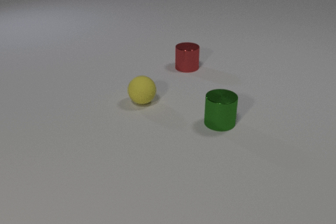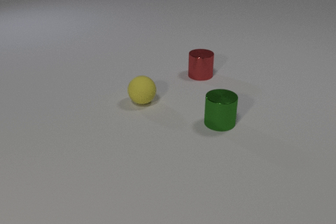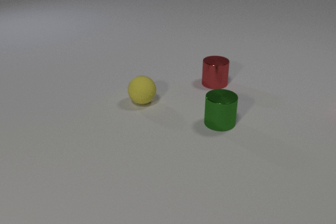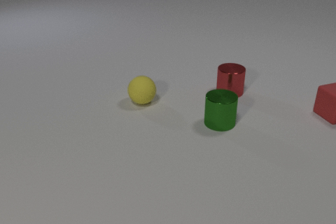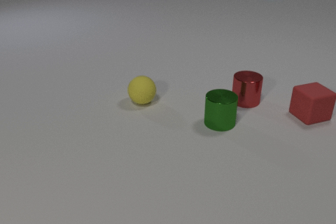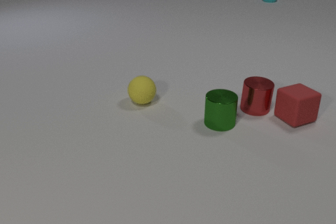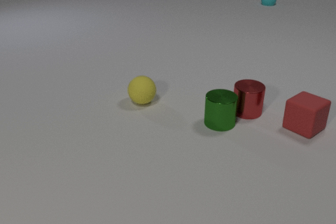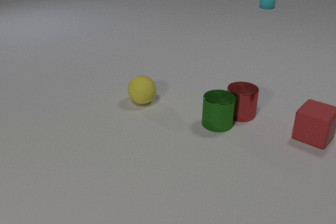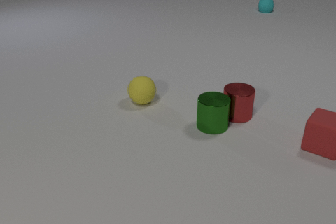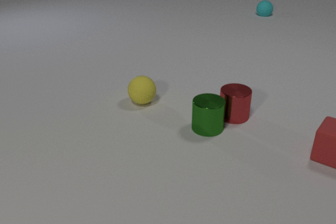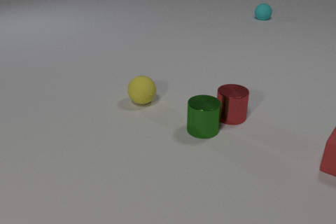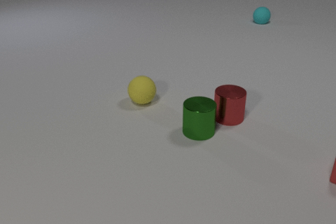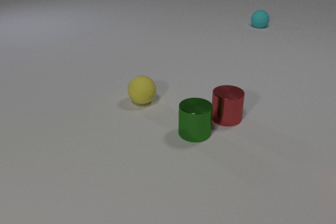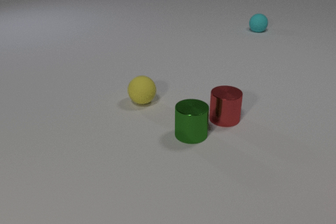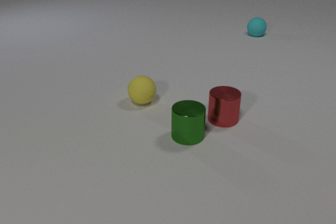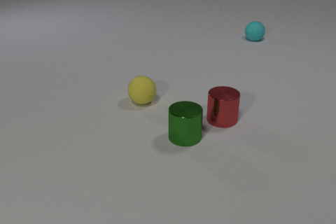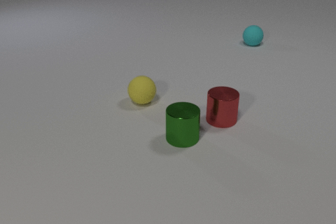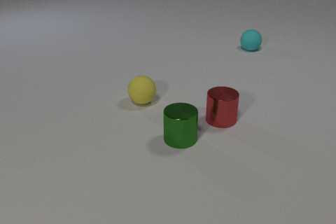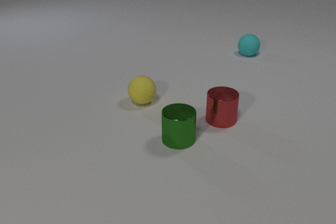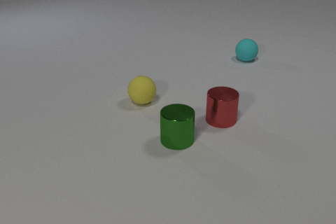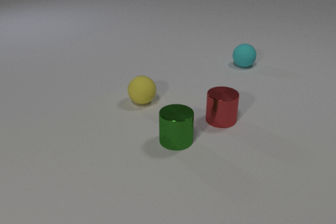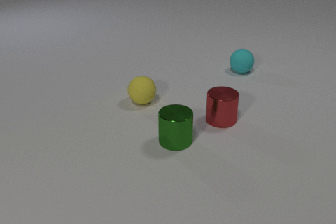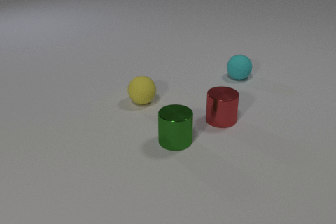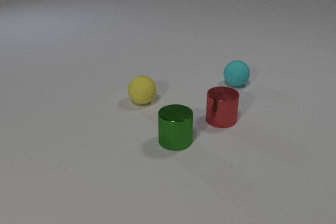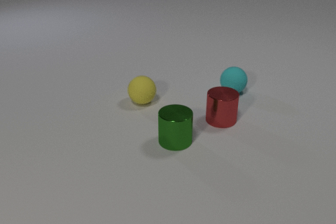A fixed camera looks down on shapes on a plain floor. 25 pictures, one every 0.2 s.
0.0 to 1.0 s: The red rubber cube comes in at the right edge, slides to the left and toward the camera. The red metal cylinder slides toward the camera and to the right. The cyan rubber sphere comes in at the top edge, rolls toward the camera. The red rubber cube and the red metal cylinder collide.
1.0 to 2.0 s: The red rubber cube slides toward the camera and to the right, spins counterclockwise seen from above by about 30 degrees, its near face sliding to the right. The red metal cylinder slides to the left and toward the camera. The green metal cylinder slides to the left and toward the camera. The cyan rubber sphere rolls toward the camera. The red metal cylinder and the green metal cylinder collide.
2.0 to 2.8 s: The red rubber cube slides toward the camera and to the right, leaves at the right edge. The red metal cylinder slides to the left. The green metal cylinder slides to the left and toward the camera. The cyan rubber sphere rolls toward the camera.
2.8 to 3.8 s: The green metal cylinder slides to the left and toward the camera. The cyan rubber sphere rolls toward the camera.
3.8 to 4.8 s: The cyan rubber sphere rolls toward the camera.
What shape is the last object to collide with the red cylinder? cylinder.
How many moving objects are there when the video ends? 1.
Are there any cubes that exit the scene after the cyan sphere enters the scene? yes.
